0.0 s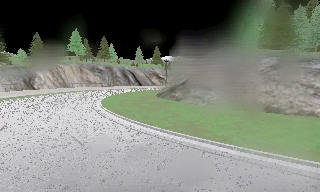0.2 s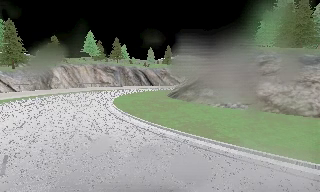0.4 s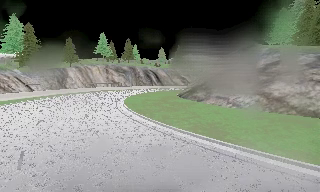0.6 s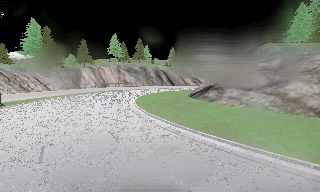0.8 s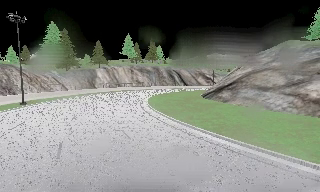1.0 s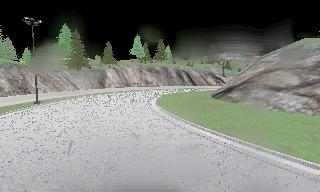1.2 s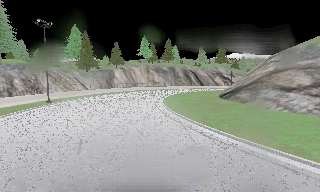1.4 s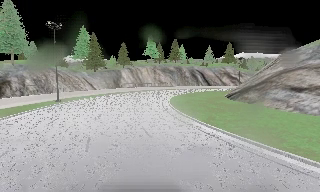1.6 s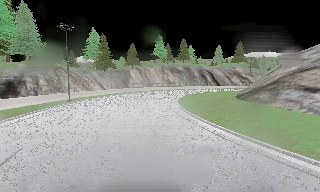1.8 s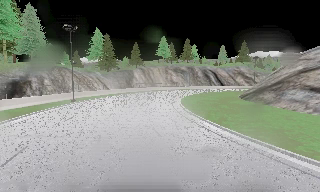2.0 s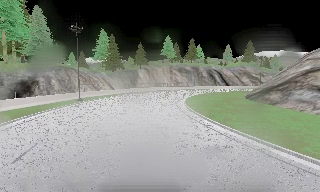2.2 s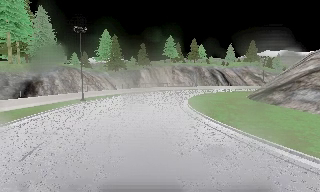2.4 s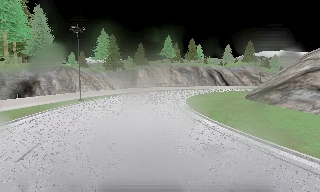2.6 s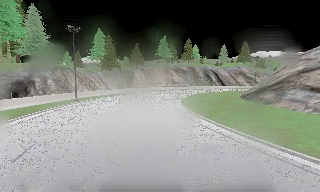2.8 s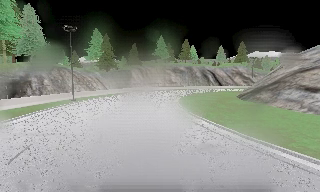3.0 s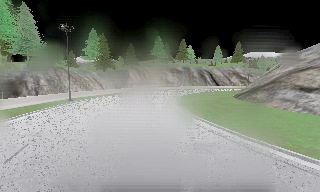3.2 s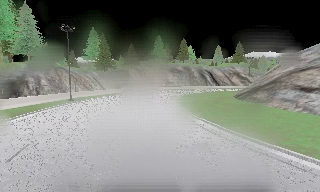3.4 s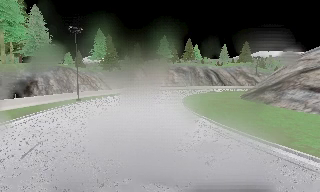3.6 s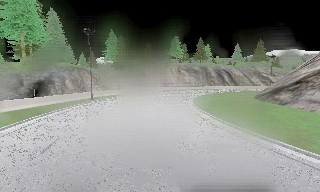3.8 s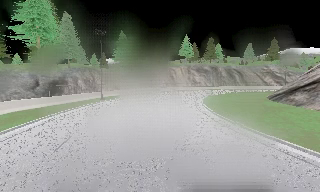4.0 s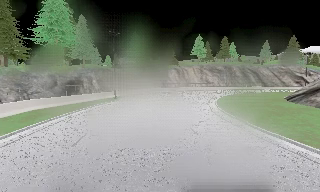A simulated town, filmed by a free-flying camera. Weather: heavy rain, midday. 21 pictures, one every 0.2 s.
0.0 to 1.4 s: The scene slides to the right, as the camera pans about 25 degrees to its left.
1.4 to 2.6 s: The camera shifts only a little, or ends up much as it began.
2.6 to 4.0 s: The camera swings to its left by about 10 degrees, and the scene slides to the right. It travels backward, about 0.5 m, so what stands in front gets smaller.
The film runs backward here.
